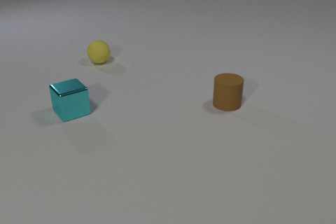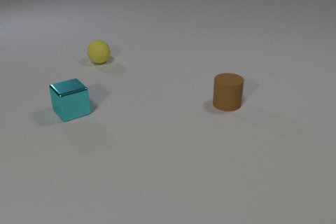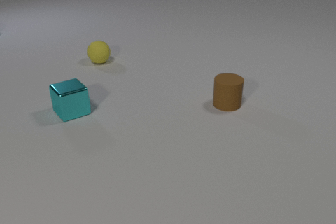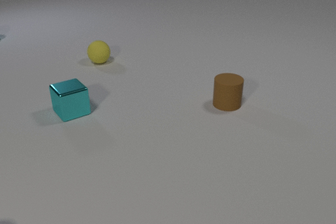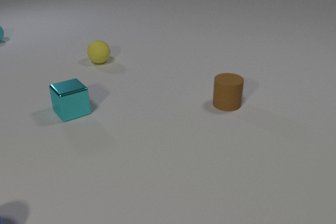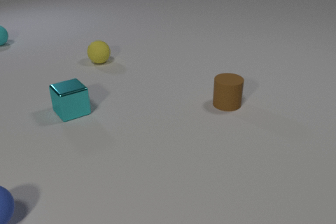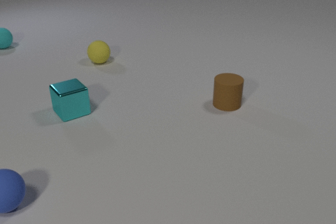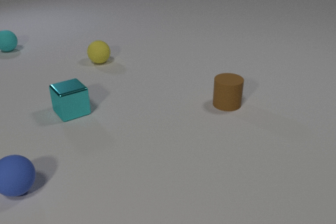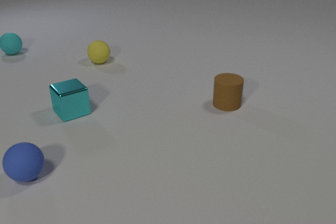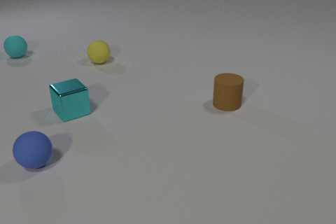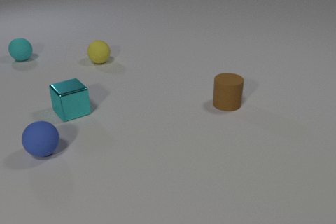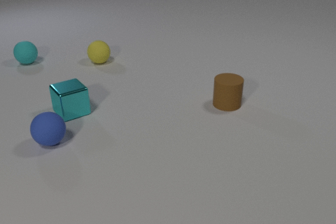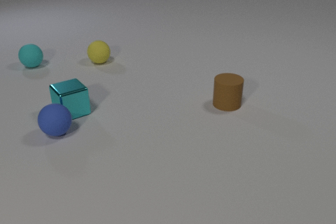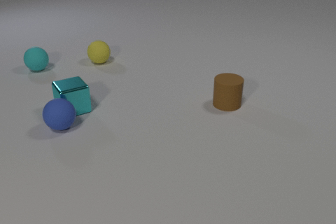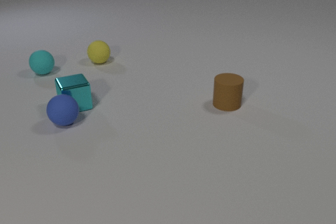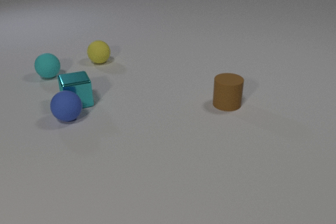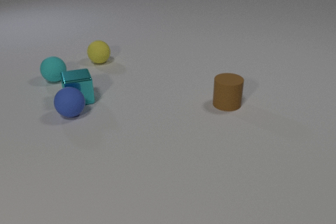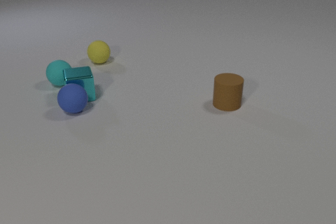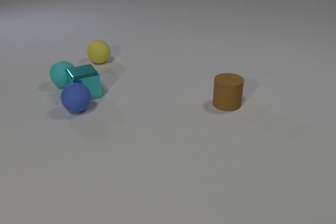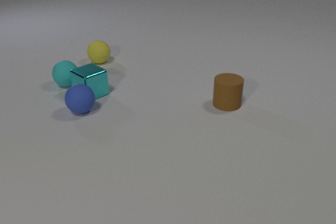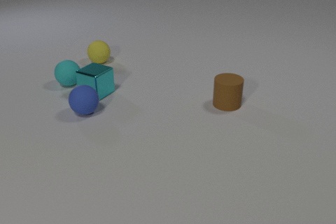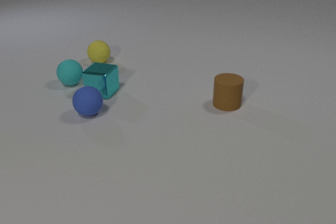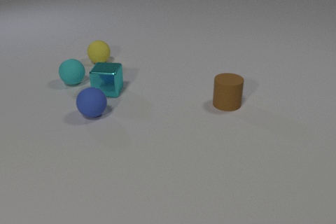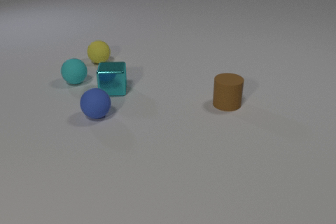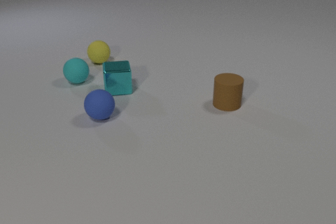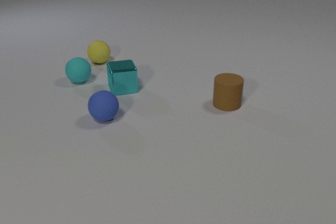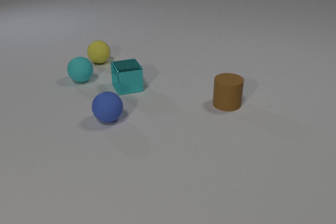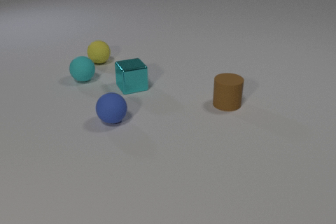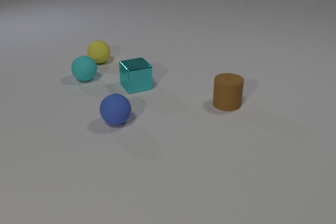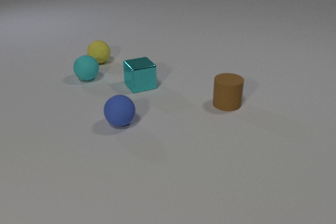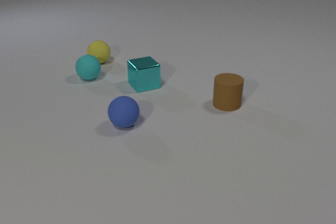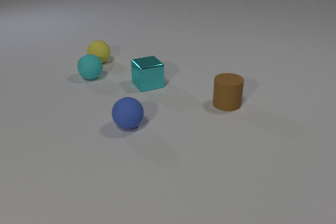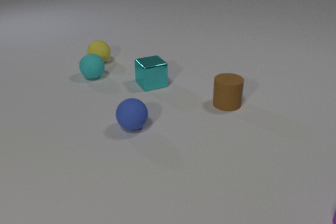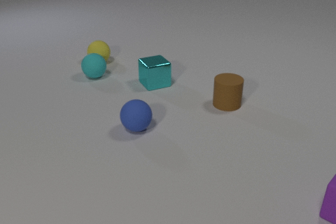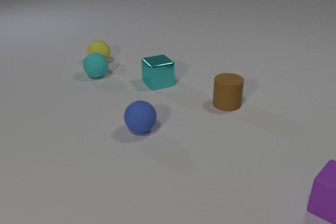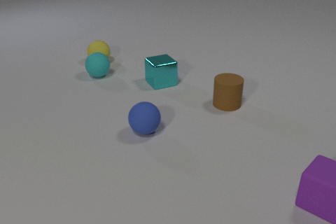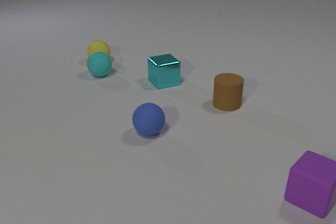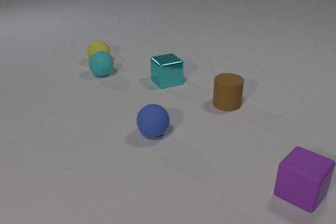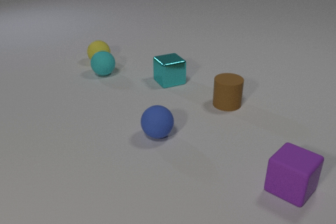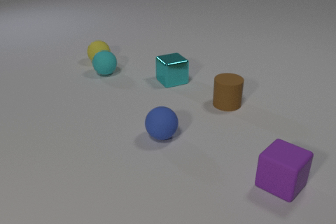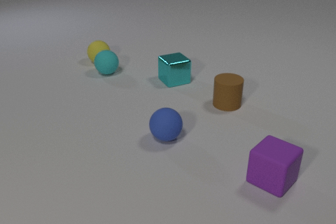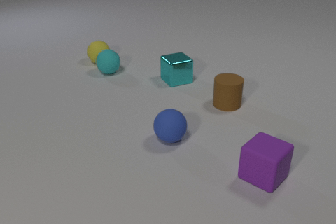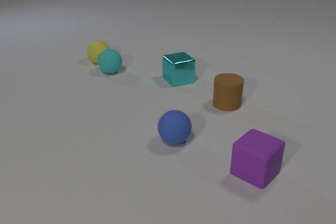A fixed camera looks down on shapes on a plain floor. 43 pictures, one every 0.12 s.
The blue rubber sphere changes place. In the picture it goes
to the right.
The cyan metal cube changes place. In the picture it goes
to the right.
0.00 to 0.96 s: The blue rubber sphere comes in at the left edge, rolls away from the camera and to the right. The cyan rubber sphere comes in at the left edge, rolls toward the camera.
0.96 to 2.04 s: The blue rubber sphere rolls away from the camera and to the right. The cyan metal cube slides away from the camera. The cyan rubber sphere rolls toward the camera and to the right. The blue rubber sphere and the cyan metal cube collide.
2.04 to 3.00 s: The blue rubber sphere rolls to the right and toward the camera. The cyan metal cube slides to the right, spins so that its near face slides to the right, counterclockwise seen from above. The cyan rubber sphere rolls to the right. The cyan metal cube and the cyan rubber sphere collide.
3.00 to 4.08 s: The blue rubber sphere rolls to the right and toward the camera. The cyan metal cube slides to the right. The cyan rubber sphere rolls to the right and away from the camera. The purple rubber cube comes in at the right edge, slides to the left.
4.08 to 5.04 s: The blue rubber sphere rolls to the right and toward the camera. The cyan metal cube slides to the right. The cyan rubber sphere rolls to the right and away from the camera. The purple rubber cube slides to the left.
How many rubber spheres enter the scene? 2.
What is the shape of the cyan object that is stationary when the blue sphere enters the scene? cube.
How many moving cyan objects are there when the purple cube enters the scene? 2.
